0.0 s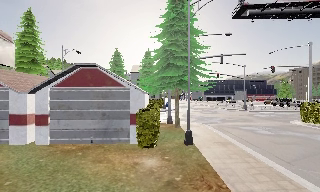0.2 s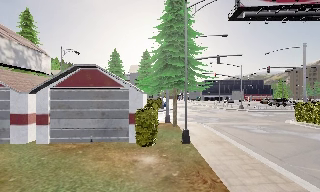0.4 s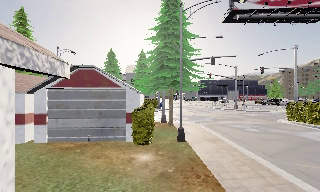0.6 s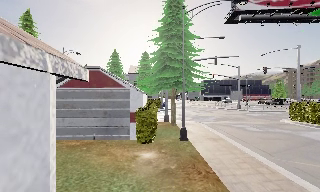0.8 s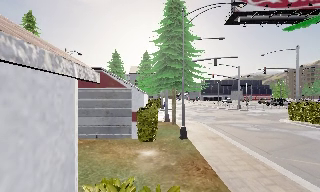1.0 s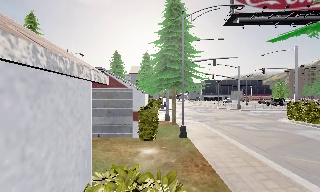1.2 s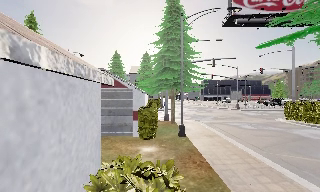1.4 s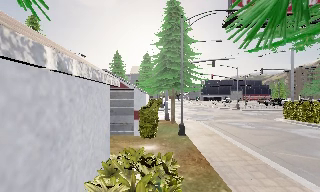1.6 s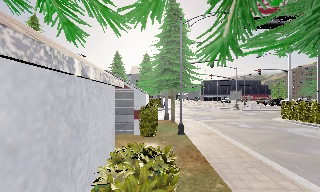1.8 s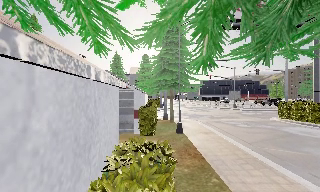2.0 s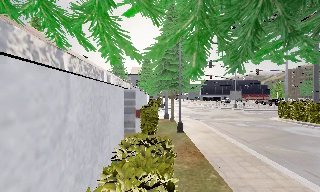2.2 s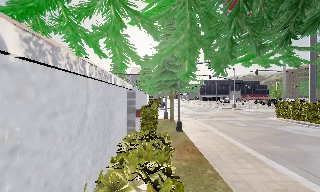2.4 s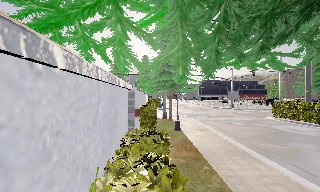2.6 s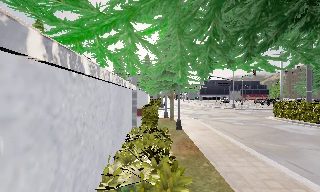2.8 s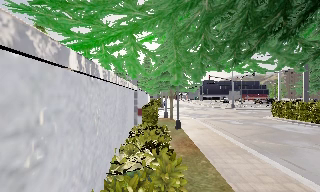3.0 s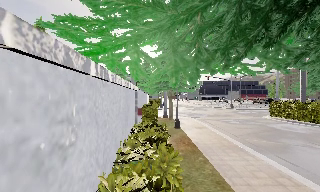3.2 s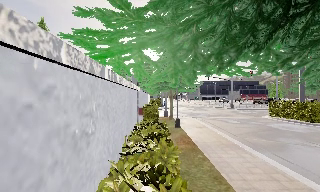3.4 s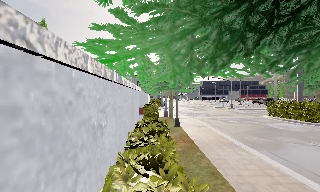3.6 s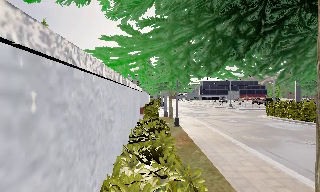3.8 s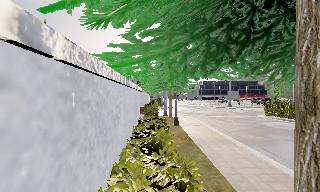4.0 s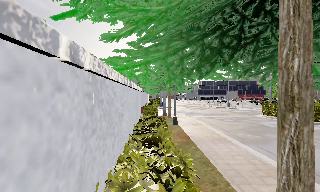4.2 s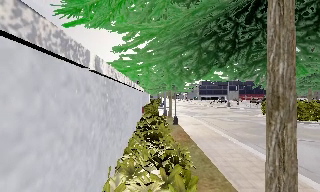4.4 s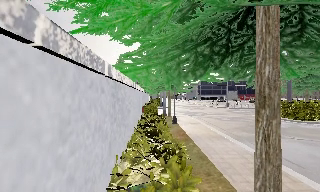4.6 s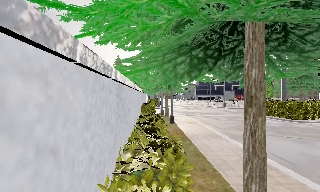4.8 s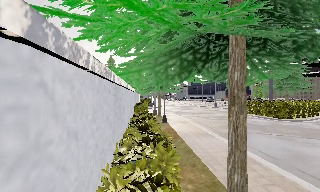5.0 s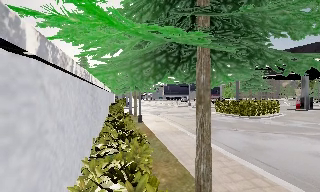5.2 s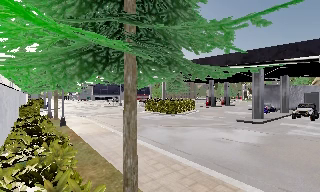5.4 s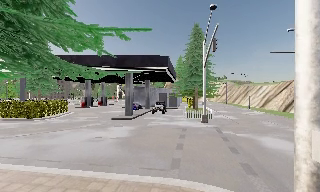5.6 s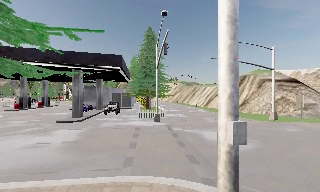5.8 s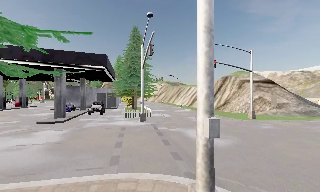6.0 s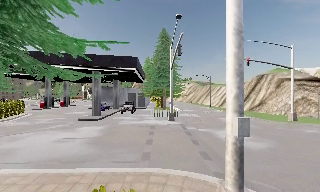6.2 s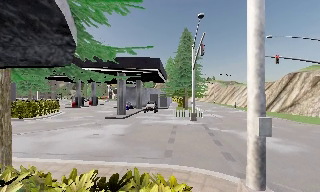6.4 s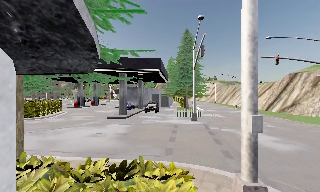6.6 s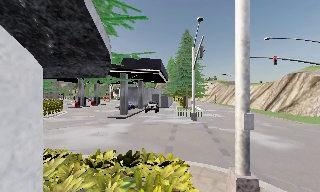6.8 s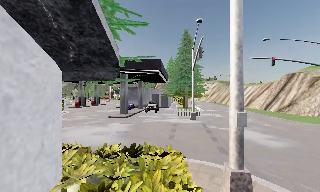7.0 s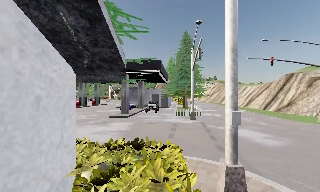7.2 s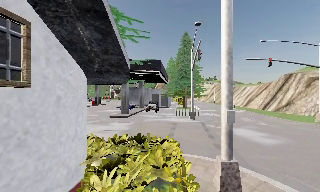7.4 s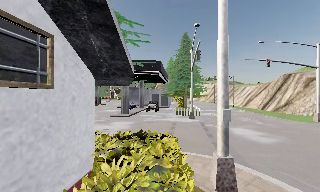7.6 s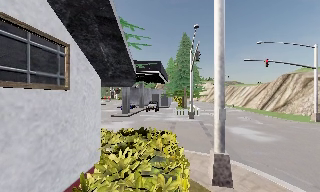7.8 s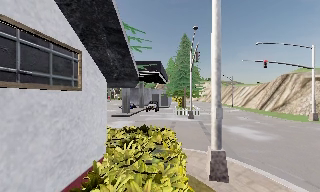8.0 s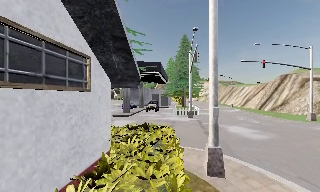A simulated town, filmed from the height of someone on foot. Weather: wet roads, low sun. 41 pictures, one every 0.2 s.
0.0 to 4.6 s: The camera travels backward, about 6 m, so what stands in front gets smaller.
4.6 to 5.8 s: The scene slides to the left, as the camera pans about 100 degrees to its right. It travels backward, about 1.5 m.
5.8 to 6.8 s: The camera swings to its left by about 20 degrees, and the scene slides to the right. It travels backward, about 1.5 m, so what stands in front gets smaller.
6.8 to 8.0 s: The camera travels backward, about 1.5 m, so what stands in front gets smaller.
The film runs backward here.
